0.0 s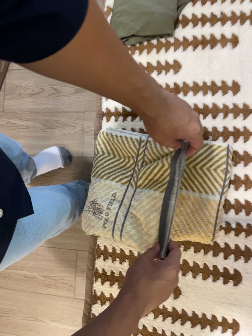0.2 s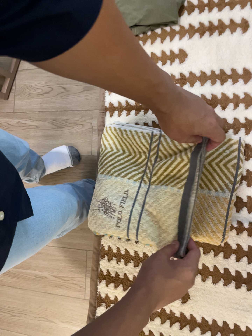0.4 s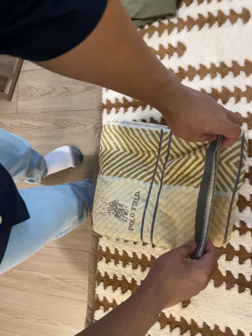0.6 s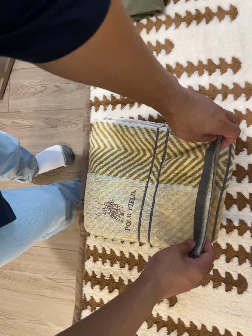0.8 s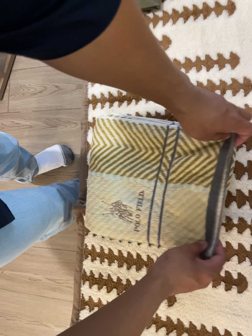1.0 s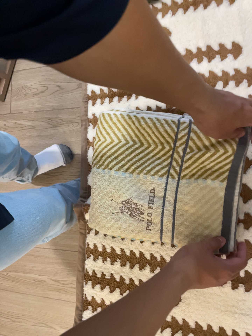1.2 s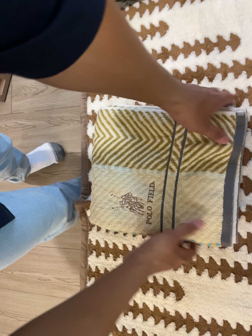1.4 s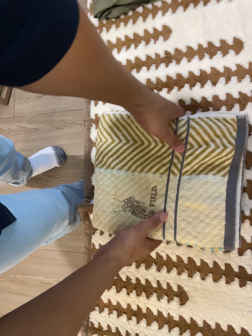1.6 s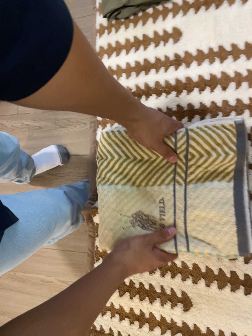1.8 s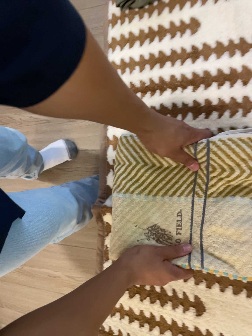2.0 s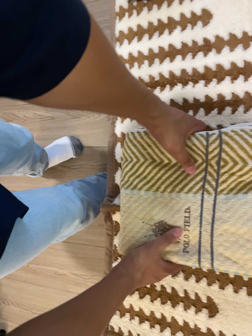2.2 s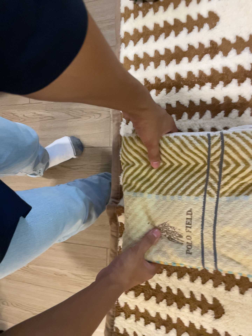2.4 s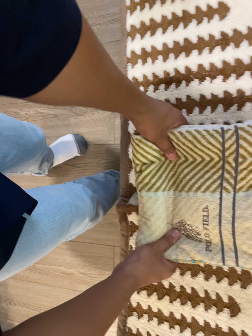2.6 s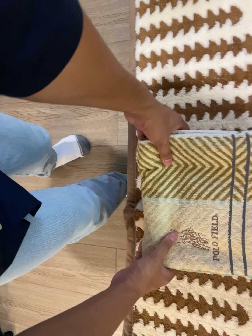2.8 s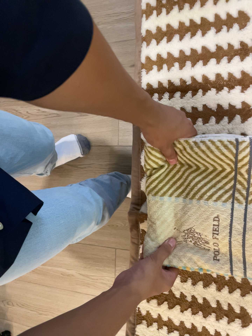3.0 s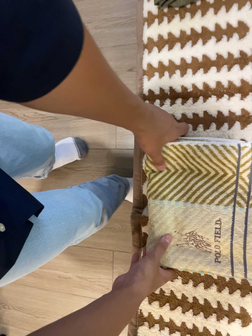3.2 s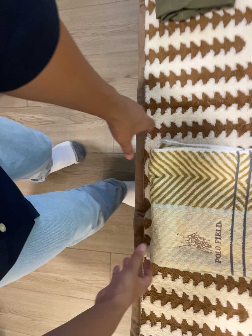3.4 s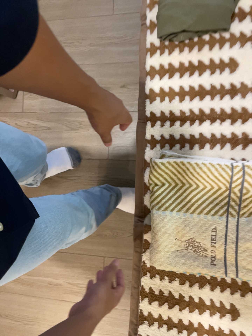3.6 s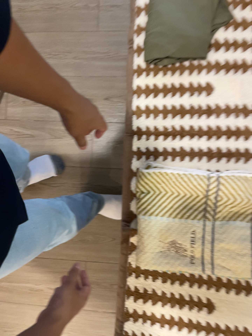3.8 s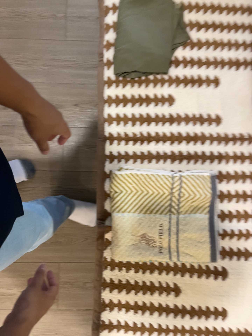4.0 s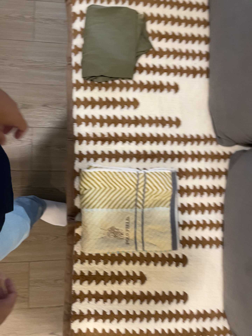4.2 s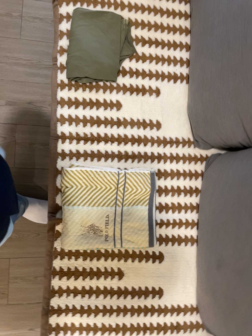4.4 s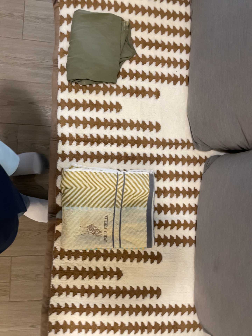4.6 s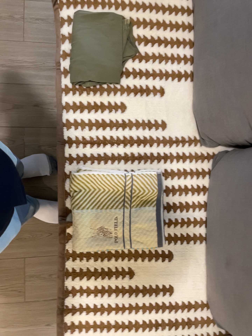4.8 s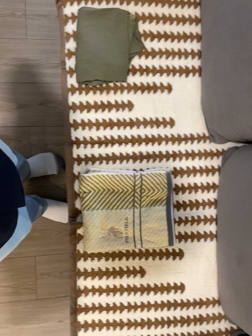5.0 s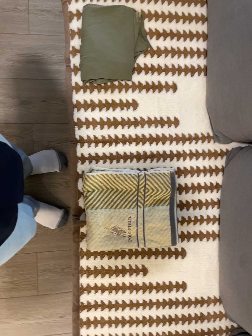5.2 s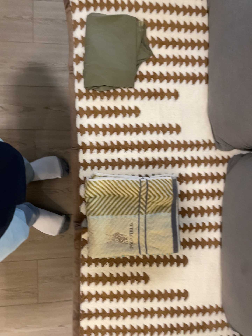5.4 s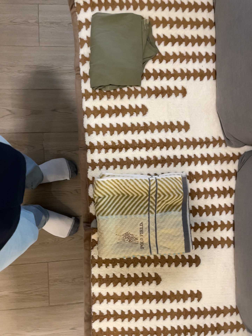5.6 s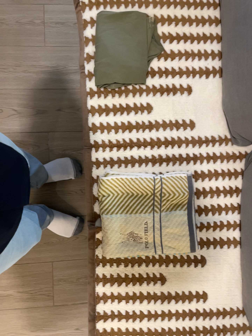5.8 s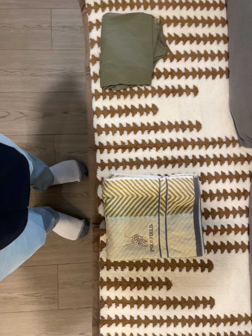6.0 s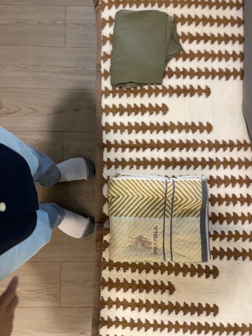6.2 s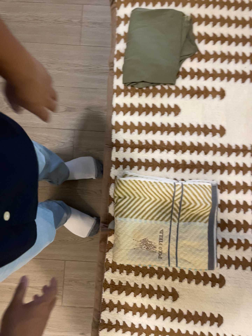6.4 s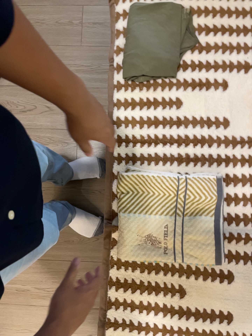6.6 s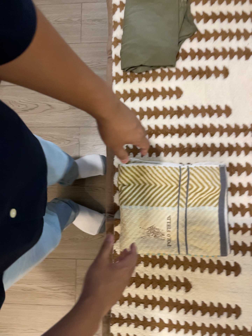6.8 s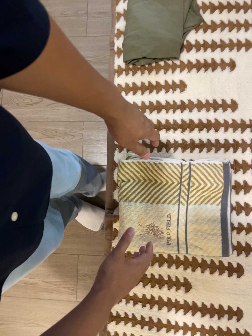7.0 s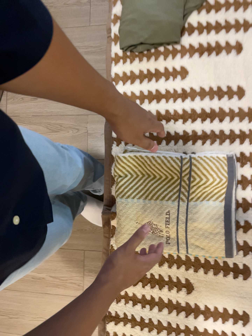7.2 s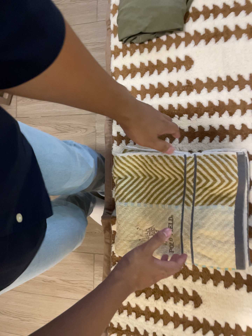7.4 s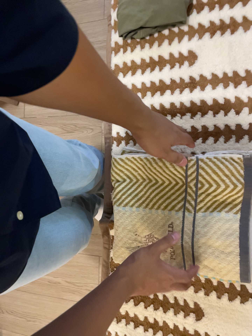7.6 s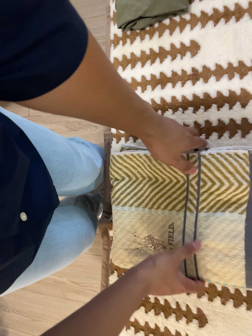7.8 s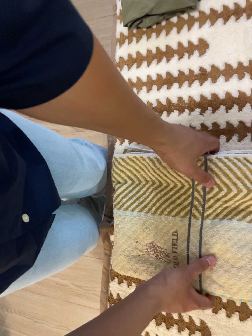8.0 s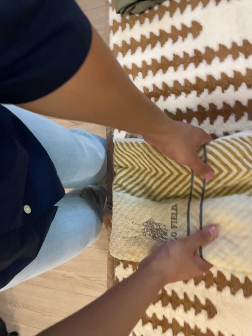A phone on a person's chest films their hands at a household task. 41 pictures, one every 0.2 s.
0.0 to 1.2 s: The camera travels to its right, forward and toward the bottom of its view, about 14 cm.
1.2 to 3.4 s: The camera travels to its left and toward the top of its view, about 24 cm, so close, fixed things drift to the right.
3.4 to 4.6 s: The camera pans to its right by about 20 degrees. It travels backward, about 22 cm, so what stands in front gets smaller.
4.6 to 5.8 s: The camera shifts only a little, or ends up much as it began.
5.8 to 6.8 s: The camera pans to its left by about 10 degrees. It travels to its right, forward and toward the bottom of its view, about 12 cm.
6.8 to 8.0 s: The camera pans to its left by about 15 degrees. It travels to its right and forward, about 24 cm.
The film runs forward here.
